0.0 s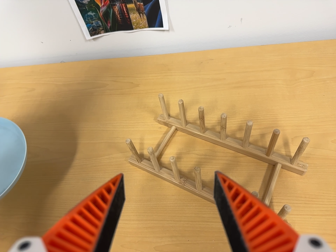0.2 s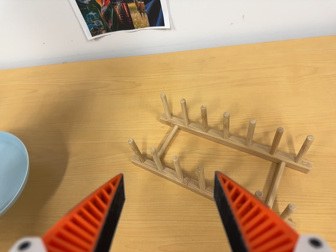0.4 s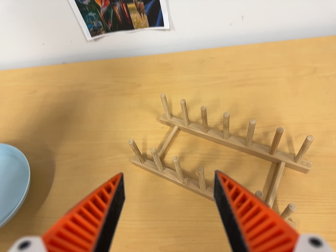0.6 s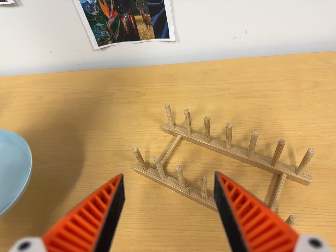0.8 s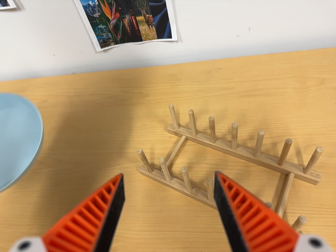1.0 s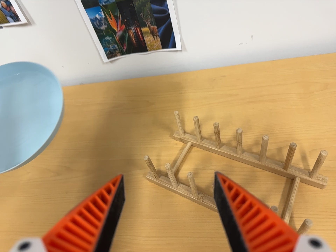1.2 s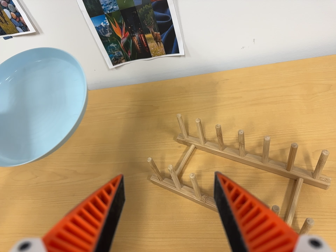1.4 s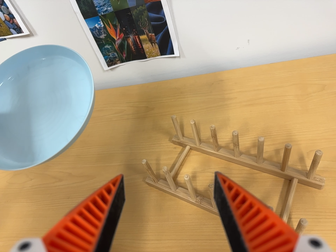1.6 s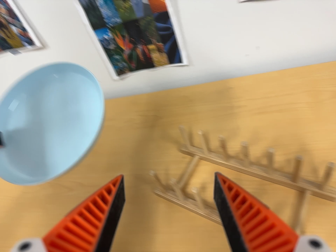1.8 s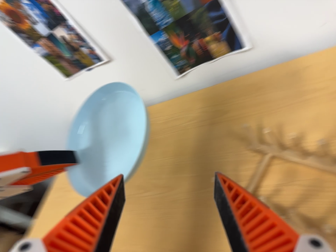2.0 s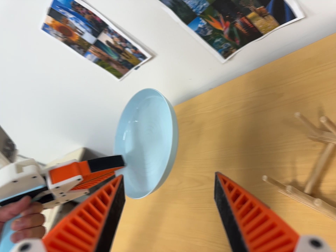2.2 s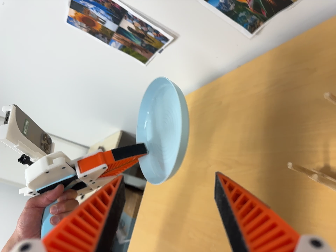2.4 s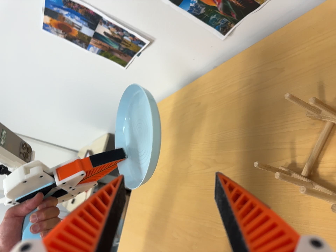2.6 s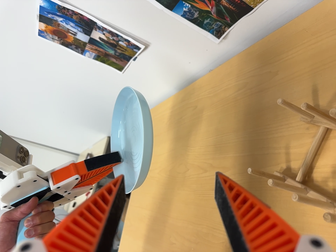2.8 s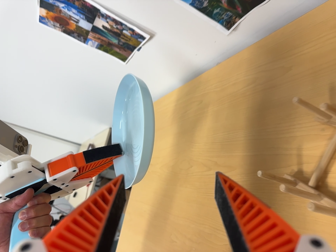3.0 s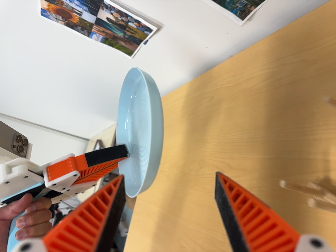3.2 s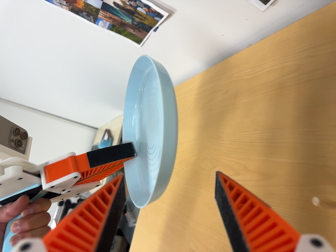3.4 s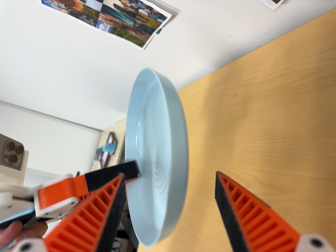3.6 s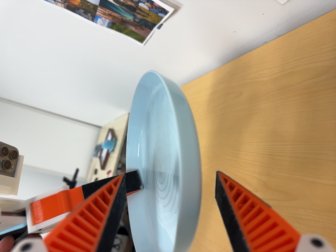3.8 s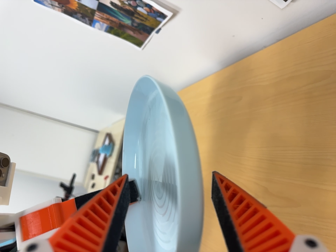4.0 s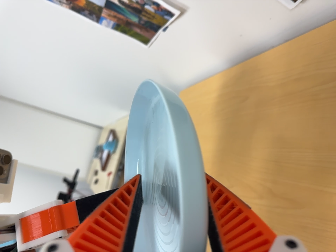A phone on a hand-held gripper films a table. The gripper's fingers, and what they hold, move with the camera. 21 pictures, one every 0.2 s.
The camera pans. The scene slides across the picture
to the right.
0.0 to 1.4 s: The camera shifts only a little, or ends up much as it began.
1.4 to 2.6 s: The camera pans to its left by about 45 degrees. It travels to its right and toward the top of its view, about 20 cm. Its aim tips toward the bottom of its view by about 15 degrees. It rolls about its line of sight by about 20 degrees, and the scene rotates counterclockwise.
2.6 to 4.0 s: The camera travels forward and toward the top of its view, about 18 cm, so what stands in front looms larger.
The film runs forward here.
